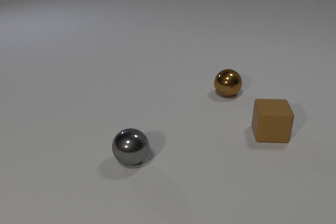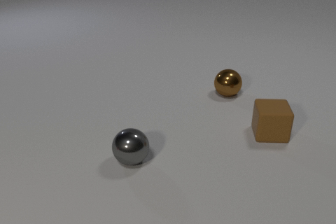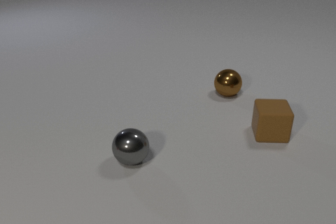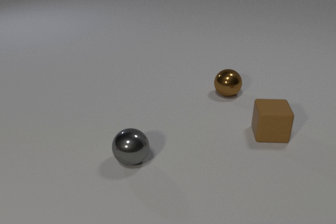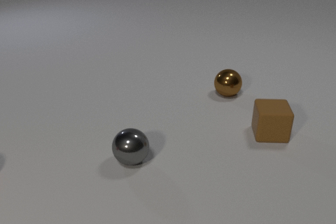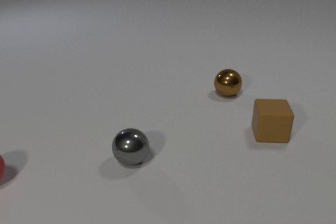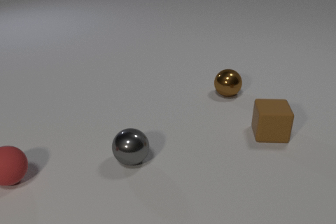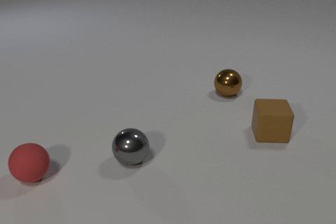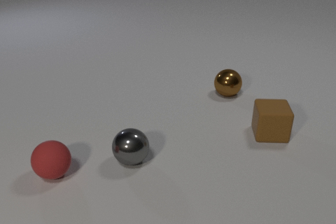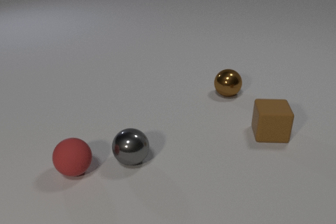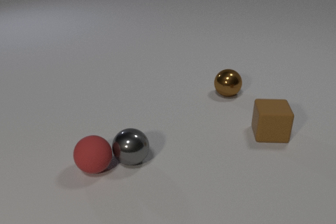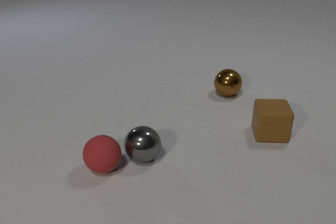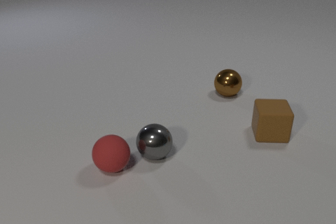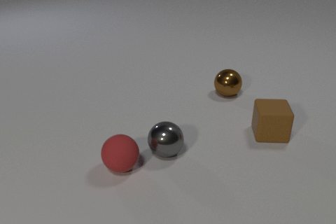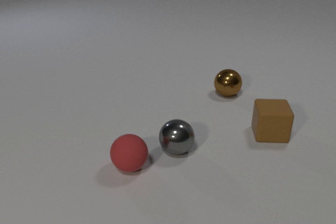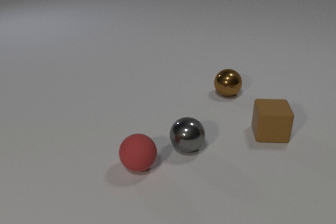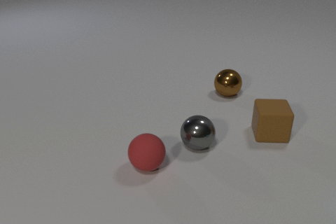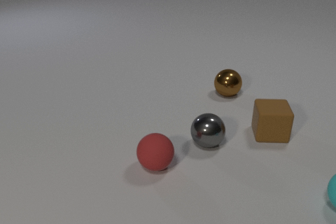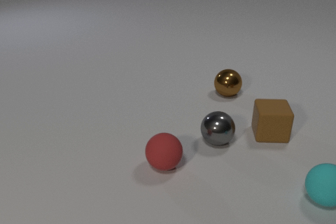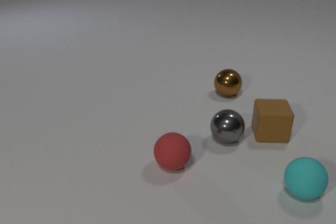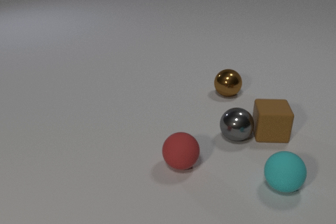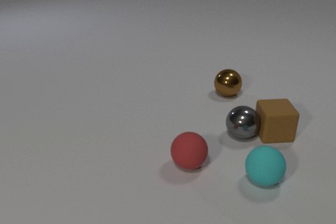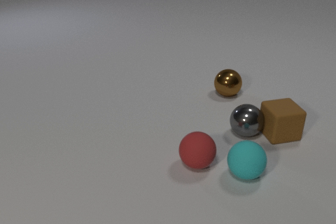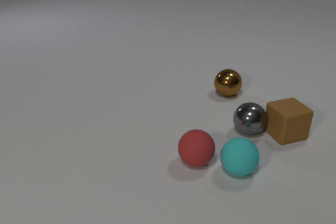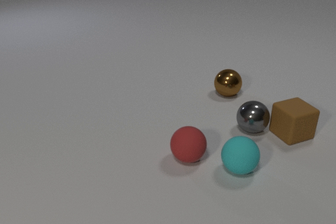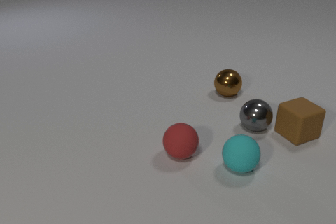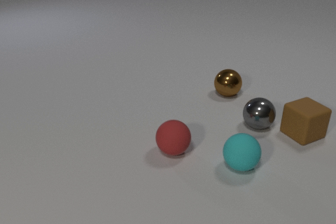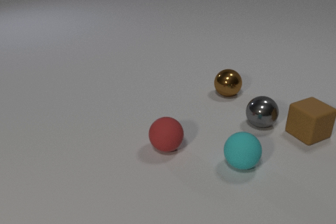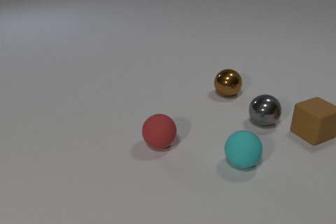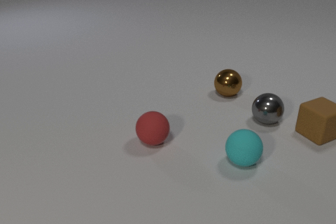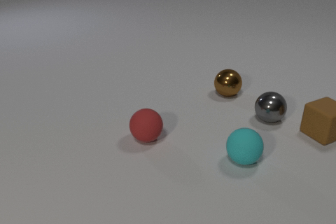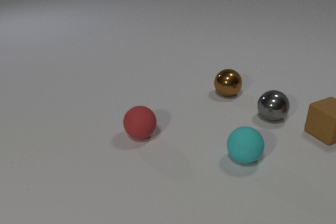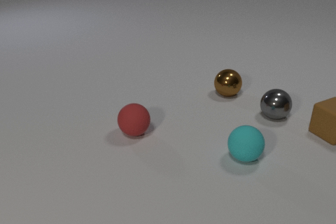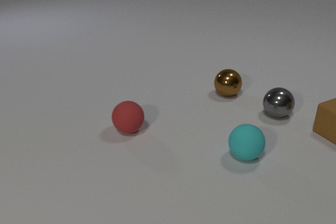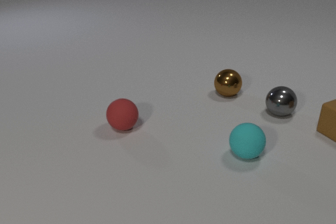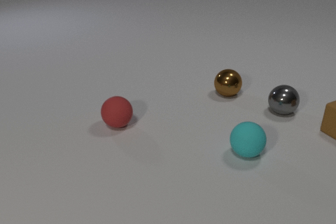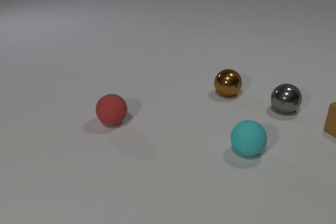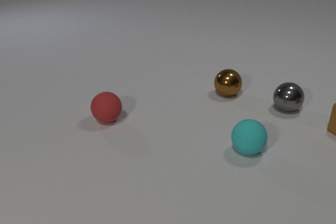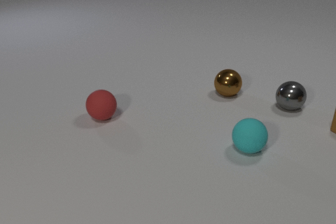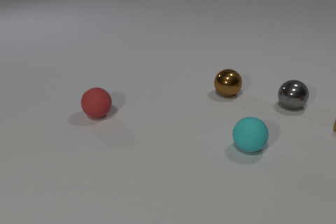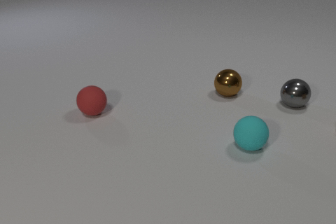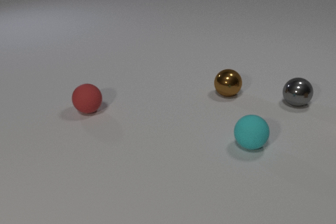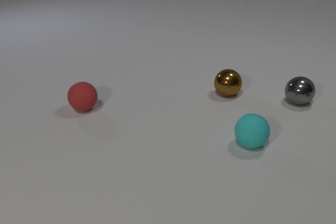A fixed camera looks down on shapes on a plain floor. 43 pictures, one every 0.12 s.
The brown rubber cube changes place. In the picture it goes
to the right.
0.00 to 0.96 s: The red rubber sphere comes in at the left edge, rolls to the right.
0.96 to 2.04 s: The red rubber sphere rolls to the right. The gray metal sphere rolls to the right. The cyan rubber sphere comes in at the right edge. The red rubber sphere and the gray metal sphere collide.
2.04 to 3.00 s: The red rubber sphere rolls to the right and away from the camera. The gray metal sphere rolls to the right and away from the camera. The brown rubber cube slides to the right, spins counterclockwise seen from above by about 30 degrees, its near face sliding to the right. The cyan rubber sphere rolls to the left. The gray metal sphere and the brown rubber cube collide. The red rubber sphere and the cyan rubber sphere collide.
3.00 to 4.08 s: The red rubber sphere rolls to the left and away from the camera. The gray metal sphere rolls away from the camera and to the right. The brown rubber cube slides to the right and away from the camera. The cyan rubber sphere rolls away from the camera.
4.08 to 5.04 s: The red rubber sphere rolls away from the camera and to the left. The gray metal sphere rolls away from the camera and to the right. The brown rubber cube slides to the right and away from the camera, leaves at the right edge. The cyan rubber sphere rolls away from the camera.
What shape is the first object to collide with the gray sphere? sphere.
What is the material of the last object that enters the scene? rubber.
What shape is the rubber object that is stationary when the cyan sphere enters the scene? cube.
